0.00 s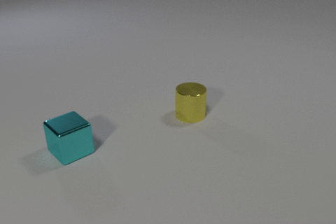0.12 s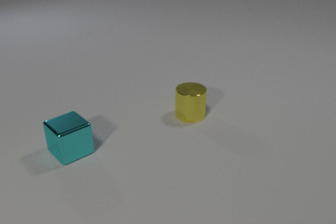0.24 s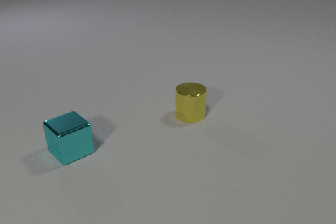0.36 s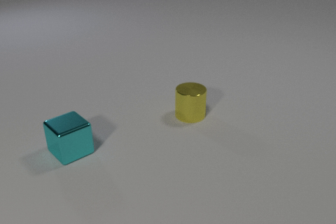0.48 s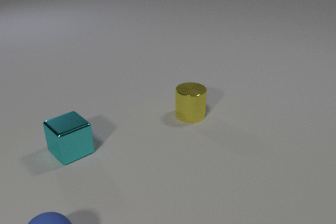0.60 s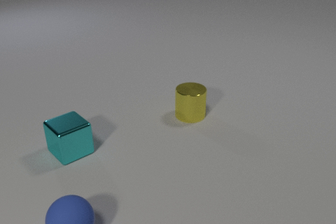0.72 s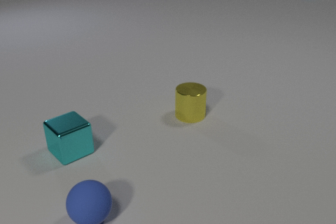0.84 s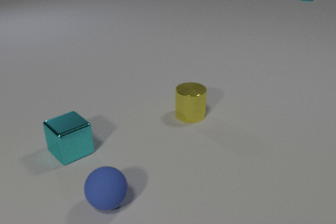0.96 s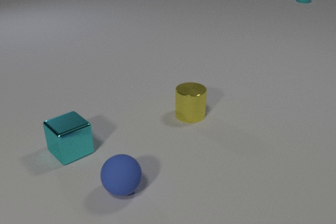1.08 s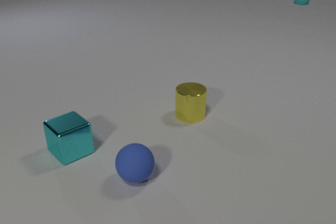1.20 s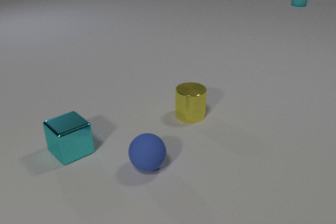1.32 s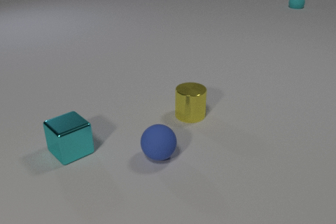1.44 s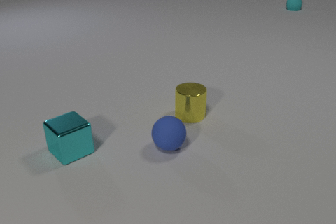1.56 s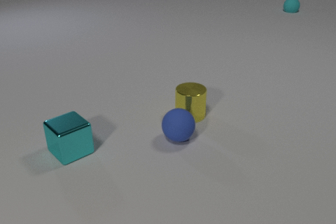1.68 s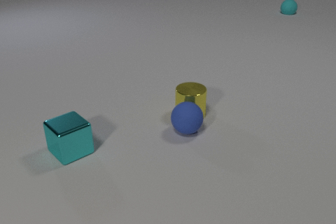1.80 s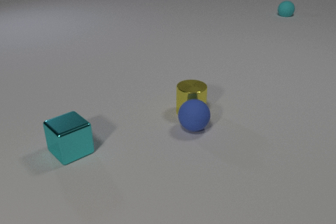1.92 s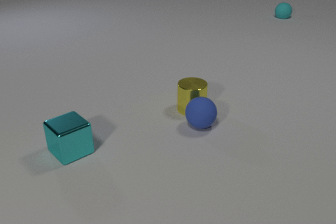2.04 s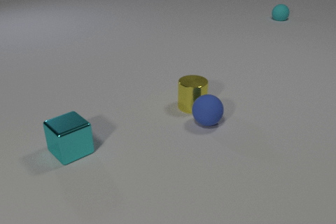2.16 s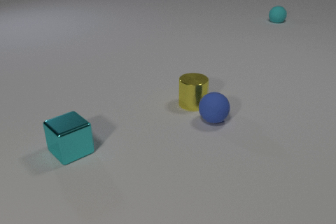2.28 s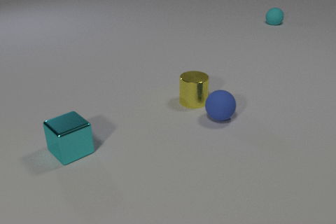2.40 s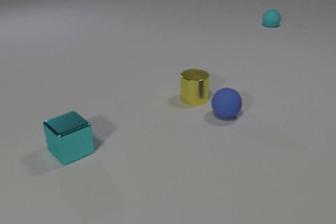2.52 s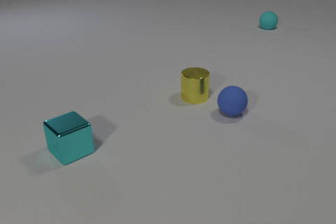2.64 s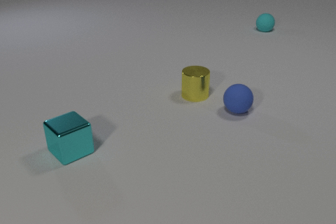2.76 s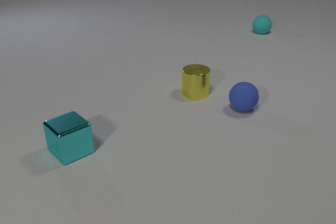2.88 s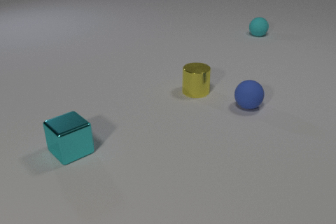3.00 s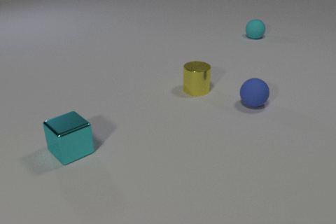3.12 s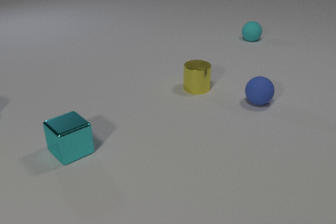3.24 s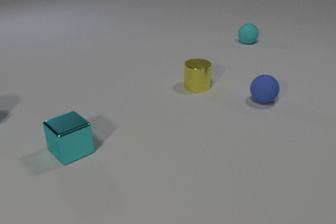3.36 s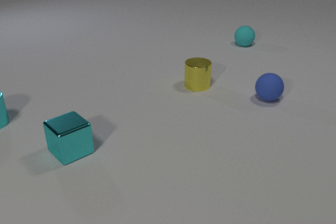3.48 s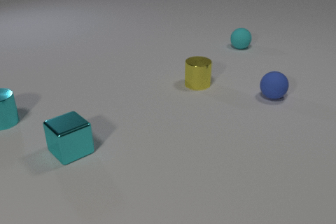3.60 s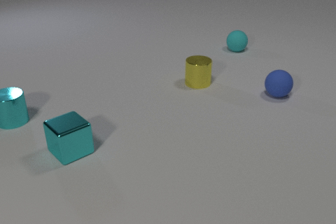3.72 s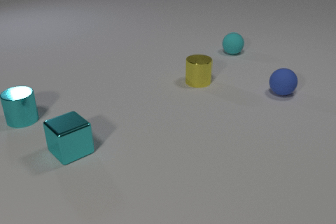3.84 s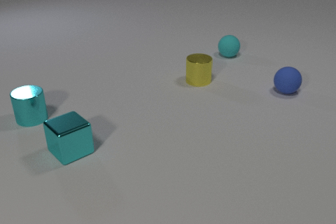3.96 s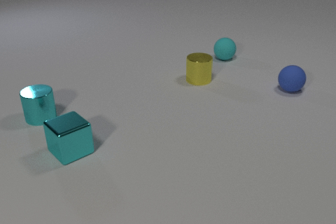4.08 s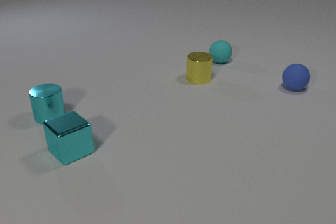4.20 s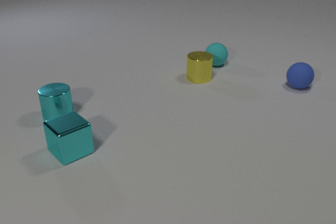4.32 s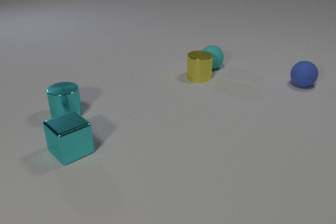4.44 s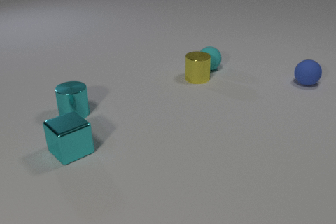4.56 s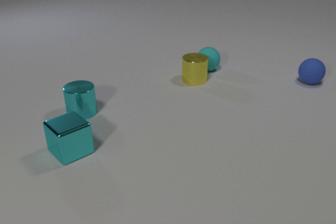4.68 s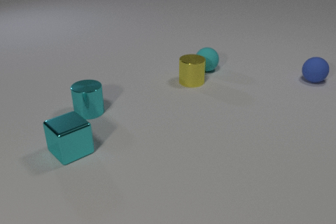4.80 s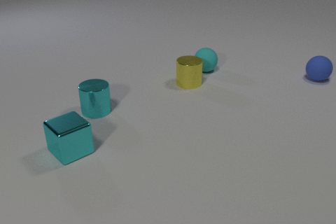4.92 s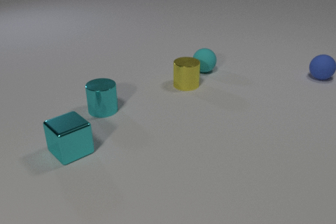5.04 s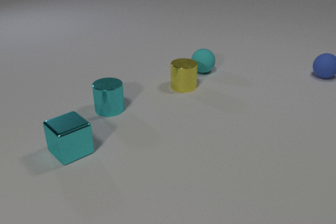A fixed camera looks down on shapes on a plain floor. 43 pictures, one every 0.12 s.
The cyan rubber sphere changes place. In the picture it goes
toward the camera.
0.00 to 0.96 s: The blue rubber sphere comes in at the bottom edge, rolls away from the camera and to the right. The cyan rubber sphere comes in at the top edge, rolls toward the camera.
0.96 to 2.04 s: The blue rubber sphere rolls away from the camera and to the right. The yellow metal cylinder slides away from the camera. The cyan rubber sphere rolls toward the camera. The blue rubber sphere and the yellow metal cylinder collide.
2.04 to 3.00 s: The blue rubber sphere rolls away from the camera and to the right. The yellow metal cylinder slides away from the camera. The cyan rubber sphere rolls toward the camera.
3.00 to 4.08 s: The blue rubber sphere rolls away from the camera and to the right. The yellow metal cylinder slides away from the camera. The cyan rubber sphere rolls toward the camera and to the left. The cyan metal cylinder comes in at the left edge, slides to the right.
4.08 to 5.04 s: The blue rubber sphere rolls away from the camera and to the right. The yellow metal cylinder slides toward the camera and to the left. The cyan rubber sphere rolls toward the camera and to the left. The cyan metal cylinder slides to the right. The yellow metal cylinder and the cyan rubber sphere collide.
What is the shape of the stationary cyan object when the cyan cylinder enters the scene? cube.
How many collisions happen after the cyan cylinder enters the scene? 1.
Are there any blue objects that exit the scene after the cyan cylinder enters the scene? no.
